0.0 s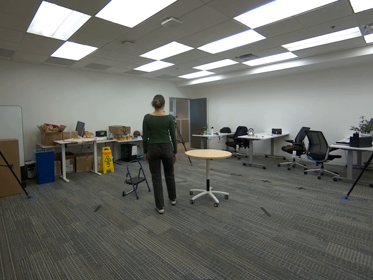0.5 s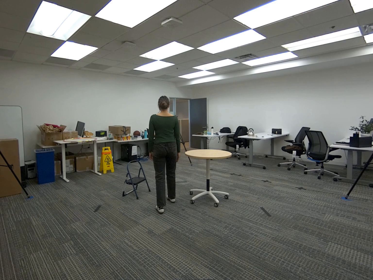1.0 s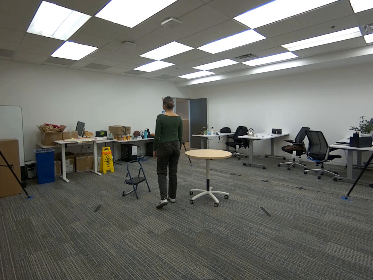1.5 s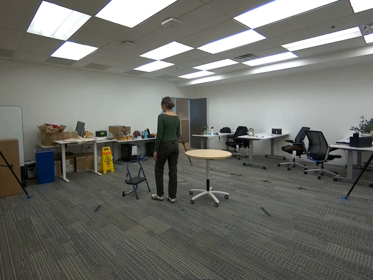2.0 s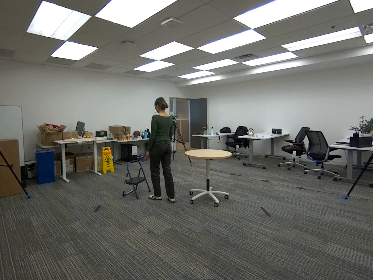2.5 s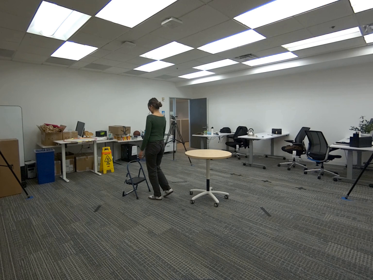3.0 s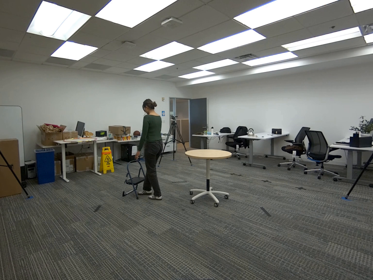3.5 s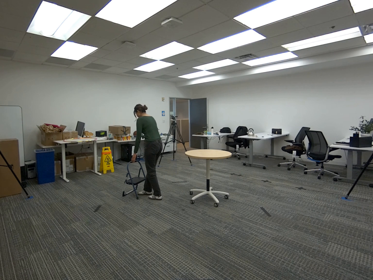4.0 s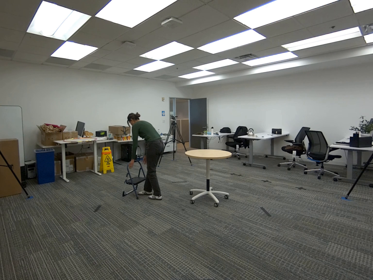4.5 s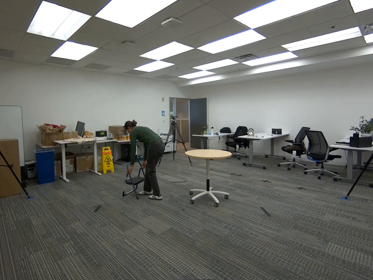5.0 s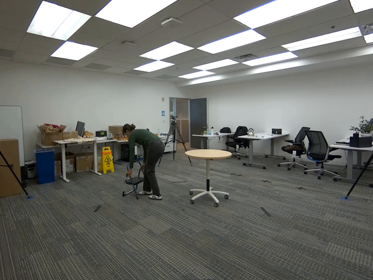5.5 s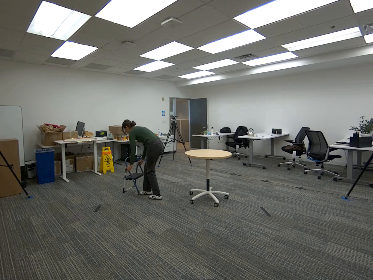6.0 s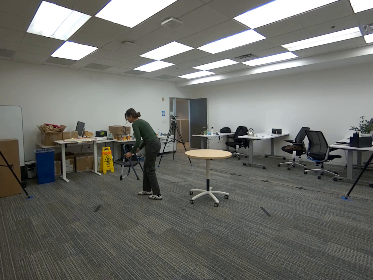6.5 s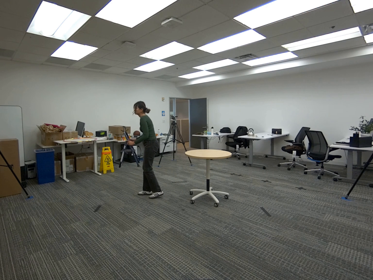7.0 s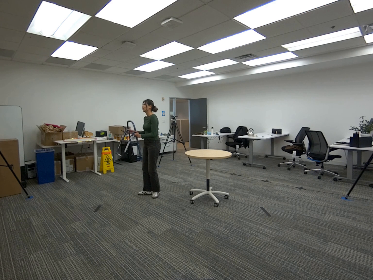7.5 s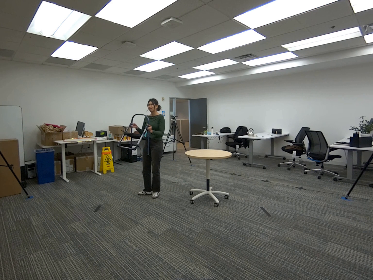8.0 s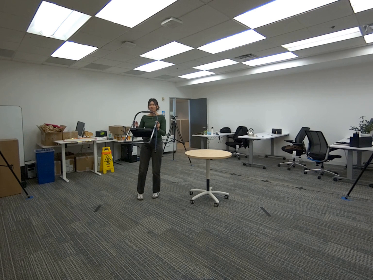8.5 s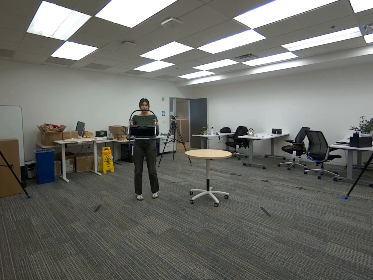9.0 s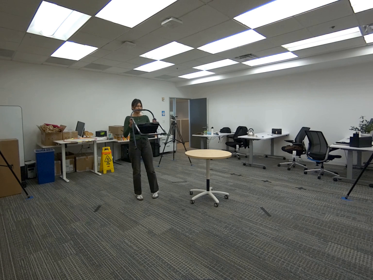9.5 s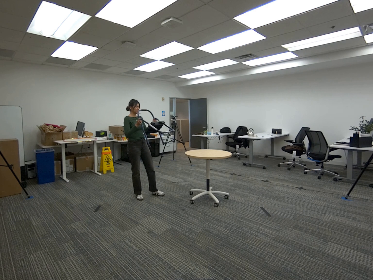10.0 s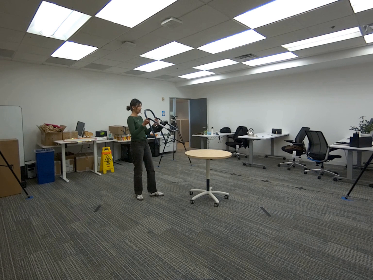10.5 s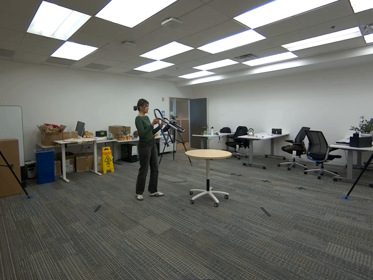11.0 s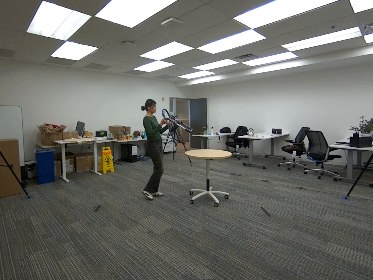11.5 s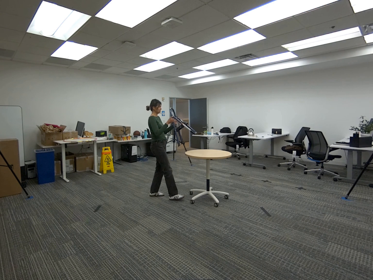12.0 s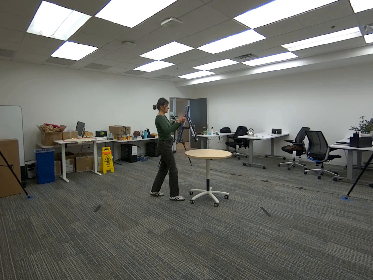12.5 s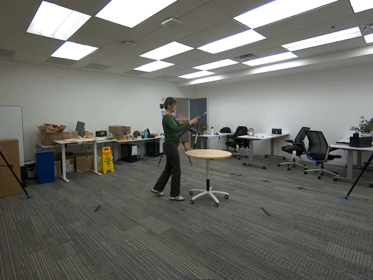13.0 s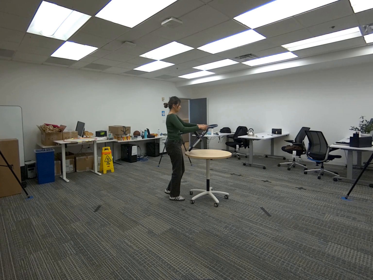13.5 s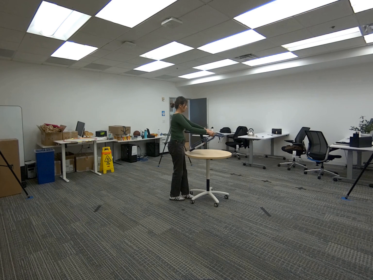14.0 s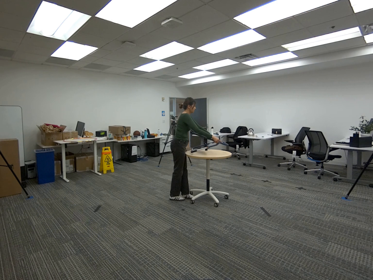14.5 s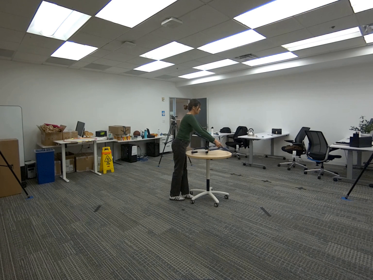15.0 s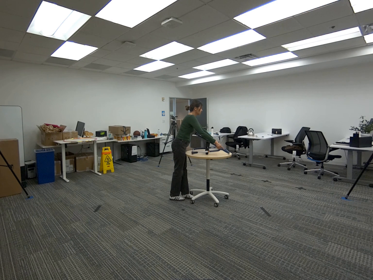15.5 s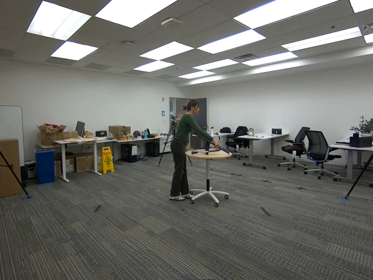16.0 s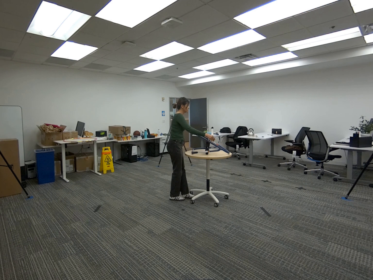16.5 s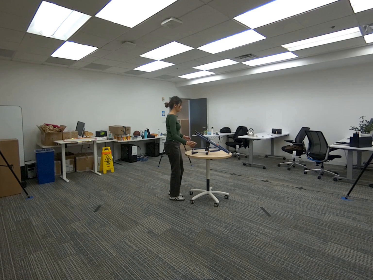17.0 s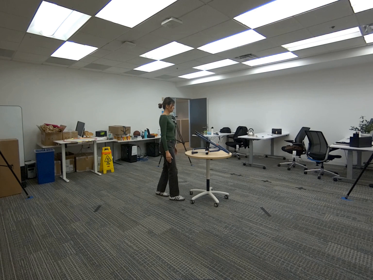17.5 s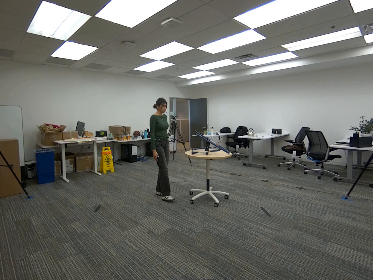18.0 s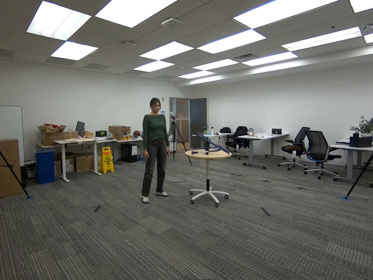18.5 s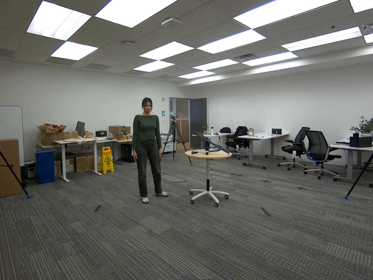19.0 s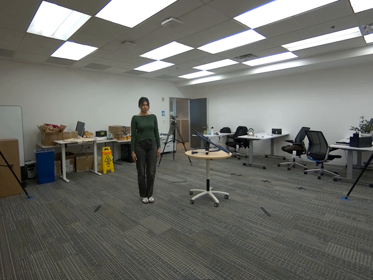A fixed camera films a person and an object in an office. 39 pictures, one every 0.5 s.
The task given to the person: Walk over to the step ladder on the ground and pick up the step ladder using both hands and place the step ladder on the round table.
